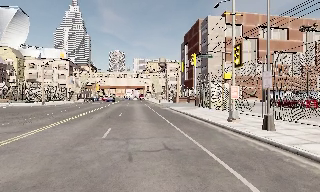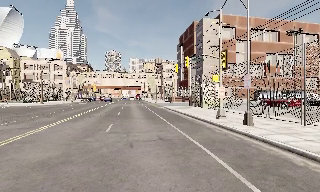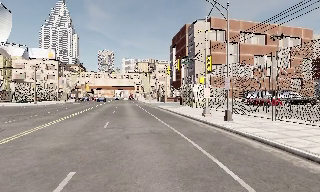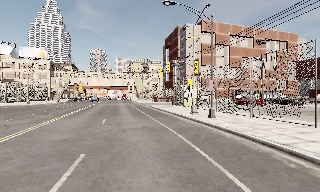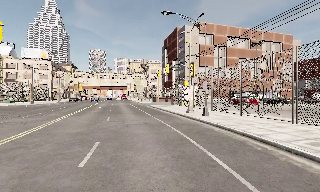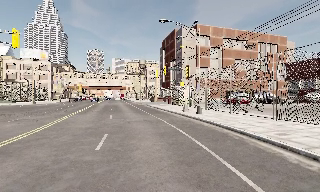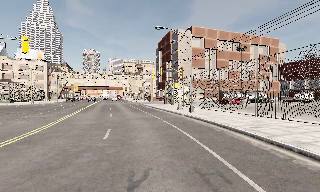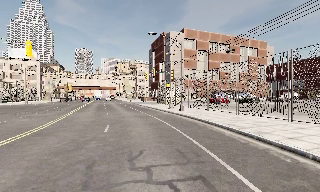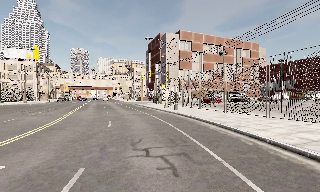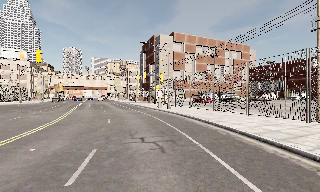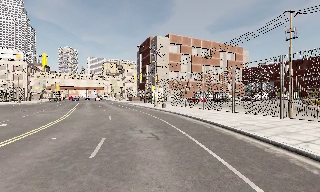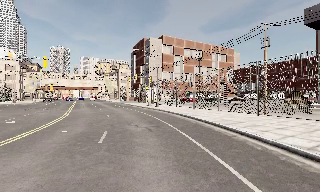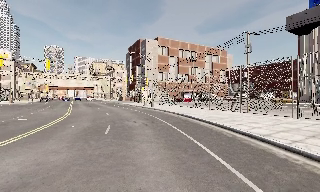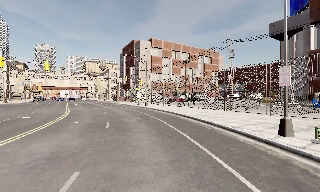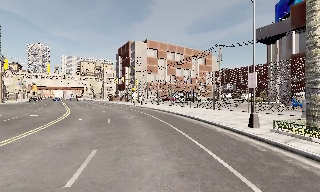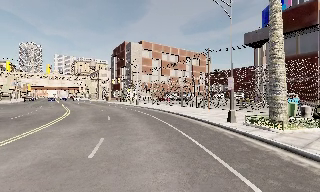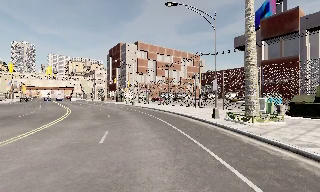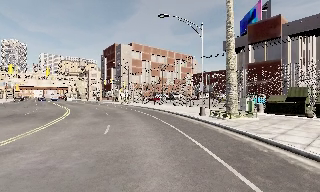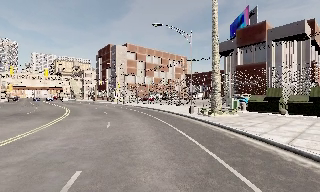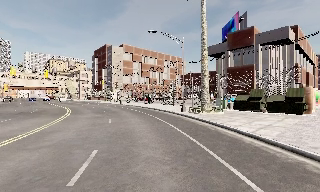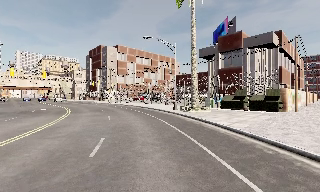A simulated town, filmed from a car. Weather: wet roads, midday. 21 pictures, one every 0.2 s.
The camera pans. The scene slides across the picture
to the left.
The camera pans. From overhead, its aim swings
clockwise.
0.0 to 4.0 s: The scene slides to the left, as the camera pans about 35 degrees to its right. It travels backward, about 30 m.
The film runs backward here.
